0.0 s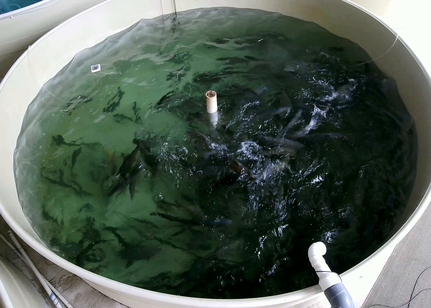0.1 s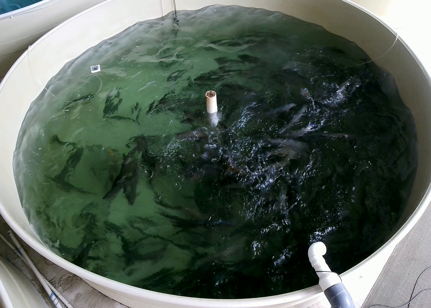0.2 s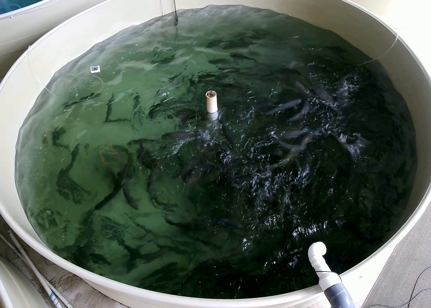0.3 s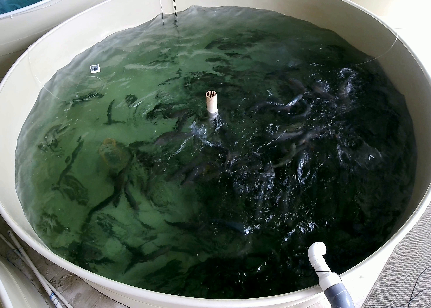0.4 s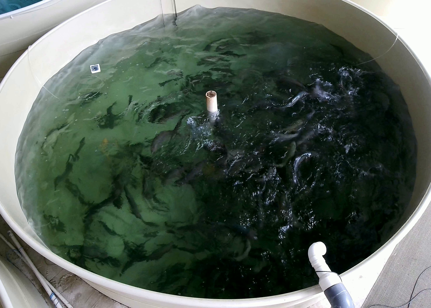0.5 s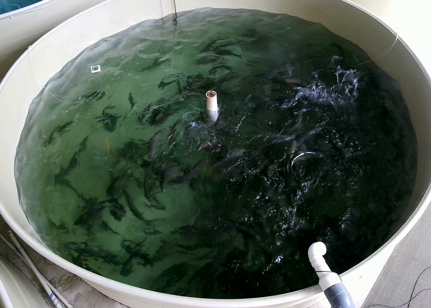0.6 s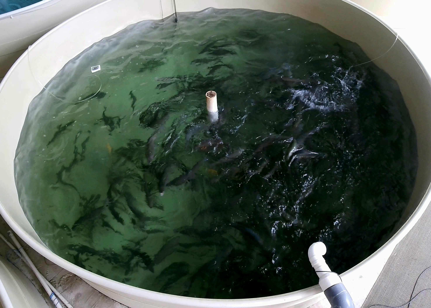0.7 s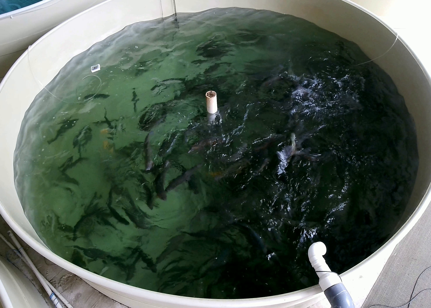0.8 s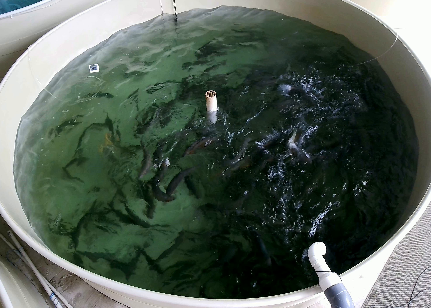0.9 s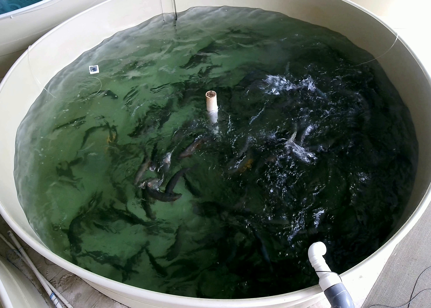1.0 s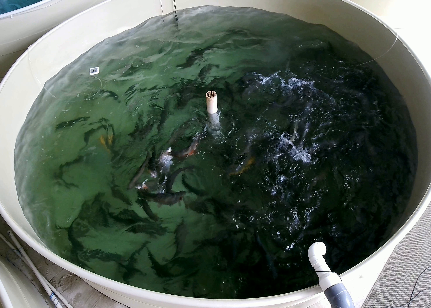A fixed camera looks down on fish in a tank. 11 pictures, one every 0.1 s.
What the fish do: Strong feeding.
